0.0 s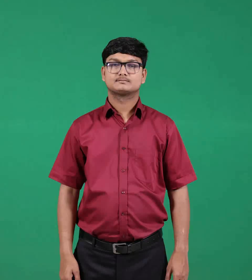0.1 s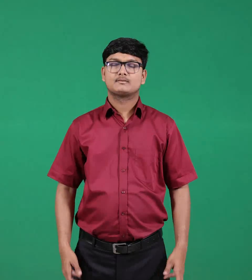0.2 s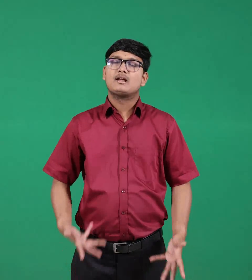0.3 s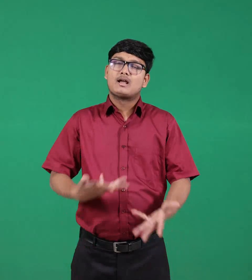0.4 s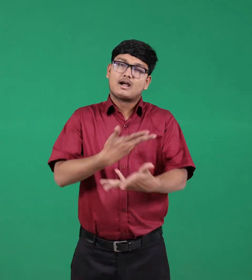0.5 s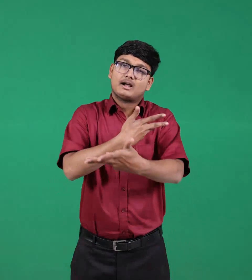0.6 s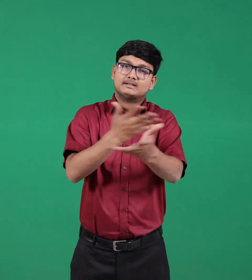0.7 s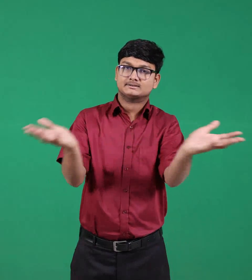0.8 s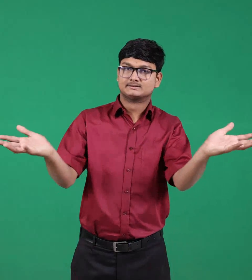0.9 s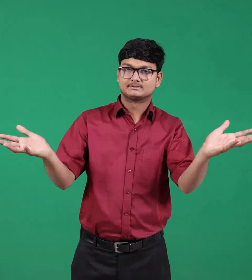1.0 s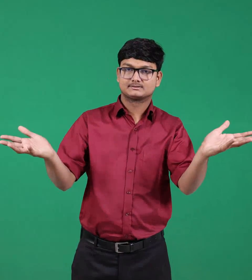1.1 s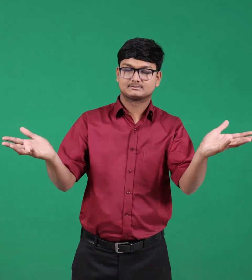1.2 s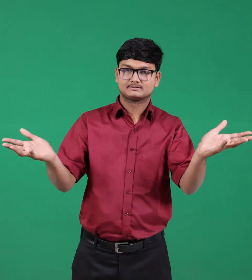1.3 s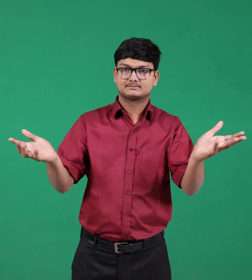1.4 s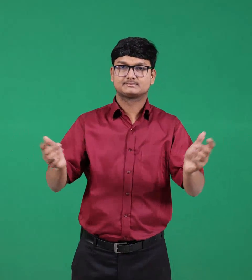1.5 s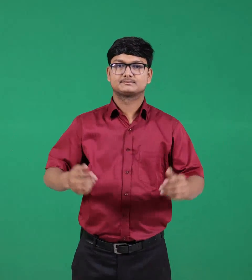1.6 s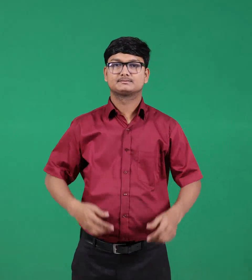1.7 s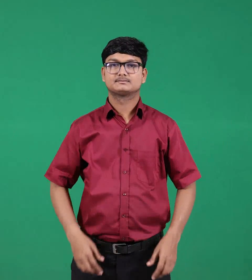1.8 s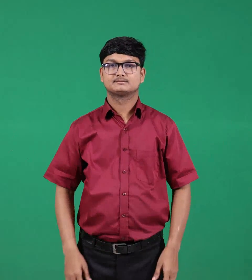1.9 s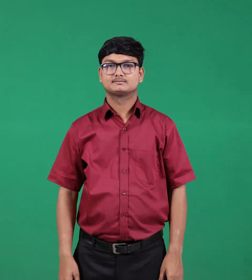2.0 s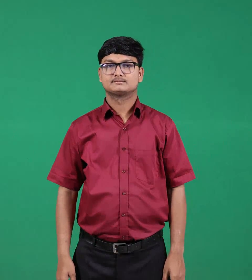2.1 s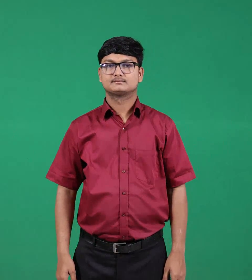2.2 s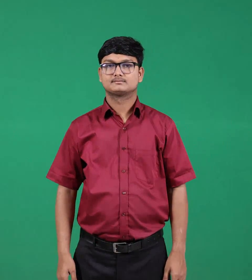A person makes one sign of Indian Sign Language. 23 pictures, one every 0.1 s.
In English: any
